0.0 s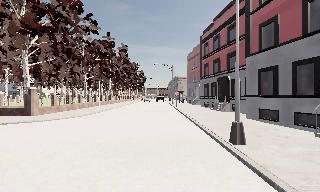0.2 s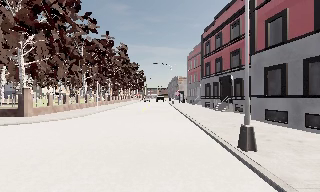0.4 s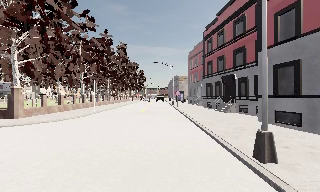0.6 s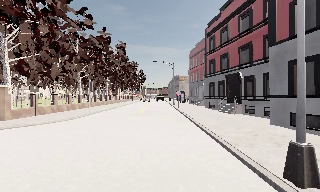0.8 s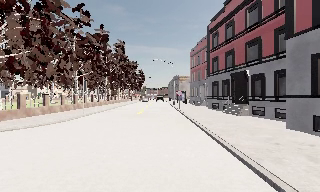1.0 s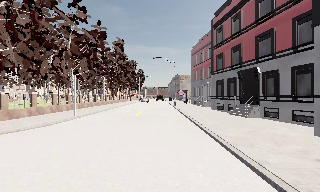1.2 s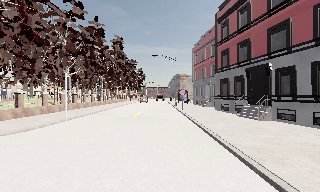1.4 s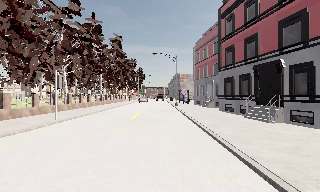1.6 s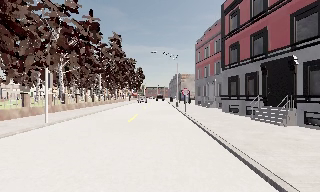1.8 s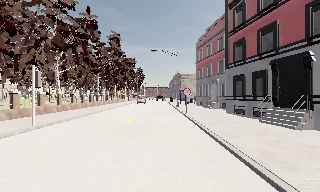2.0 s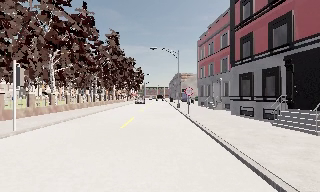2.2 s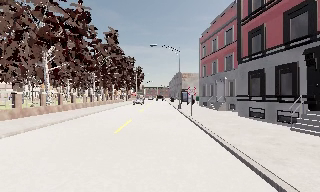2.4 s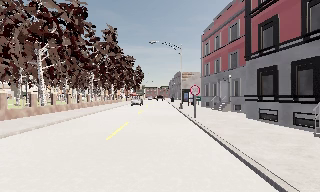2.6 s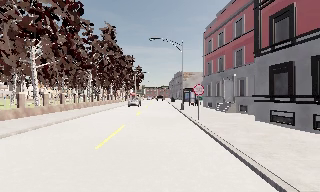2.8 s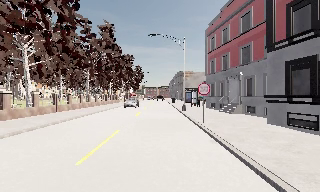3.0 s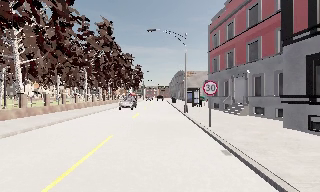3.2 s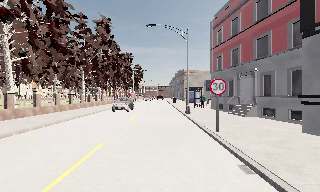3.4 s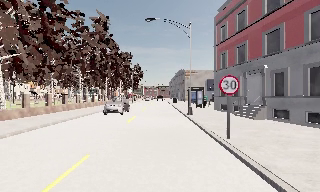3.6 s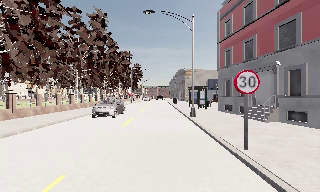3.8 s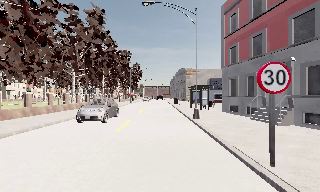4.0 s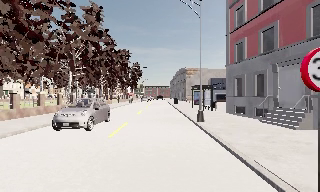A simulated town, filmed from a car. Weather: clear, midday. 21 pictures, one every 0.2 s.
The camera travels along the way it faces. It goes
forward.
0.0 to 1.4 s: The camera travels forward, about 7 m, so what stands in front looms larger. It gains speed.
1.4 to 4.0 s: The camera travels forward, about 14 m, so what stands in front looms larger.
The film runs forward here.
